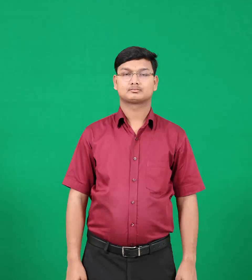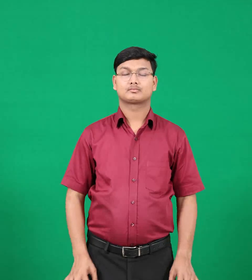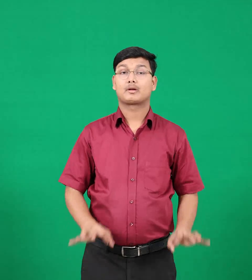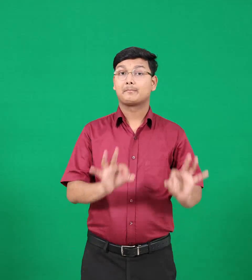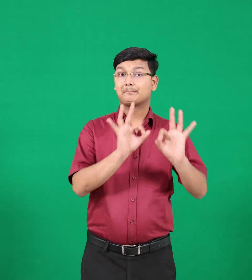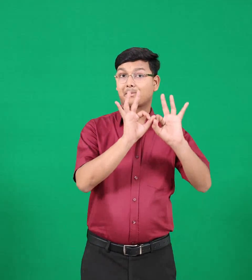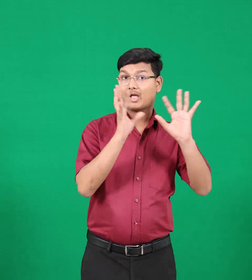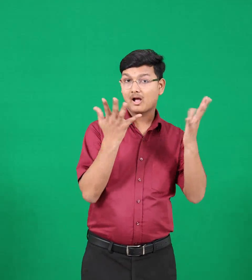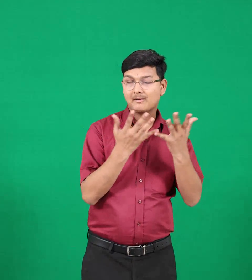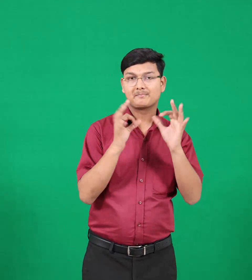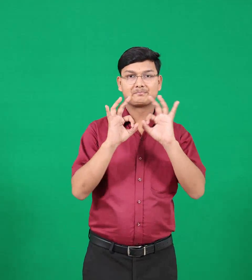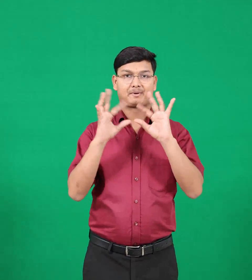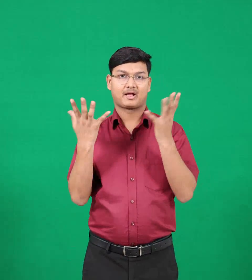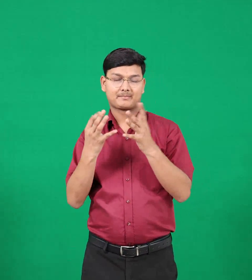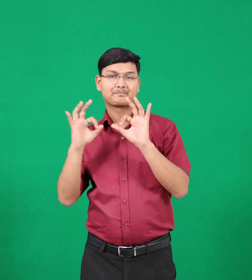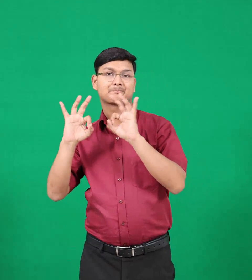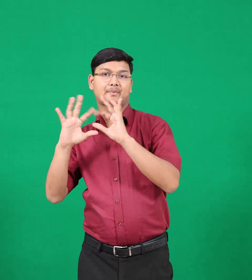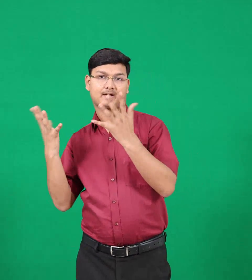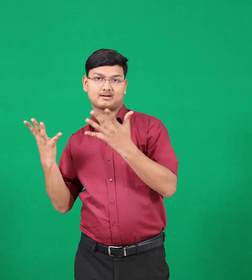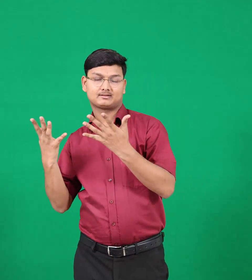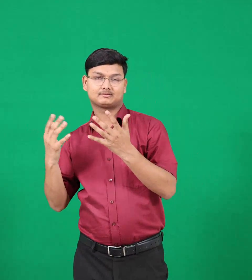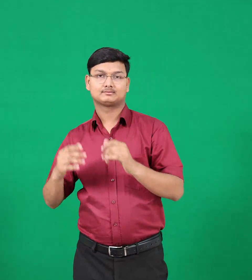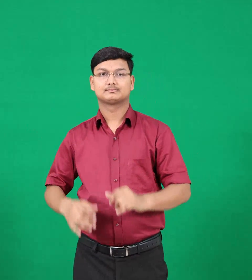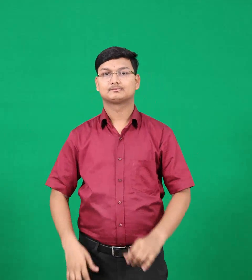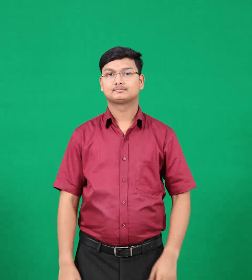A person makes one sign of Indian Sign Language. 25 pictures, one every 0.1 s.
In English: familys
